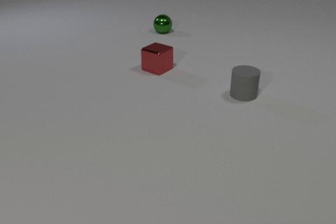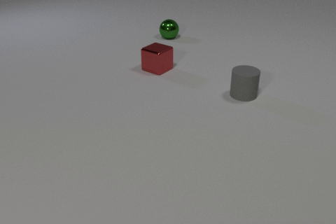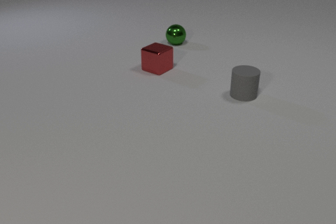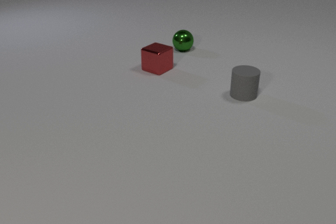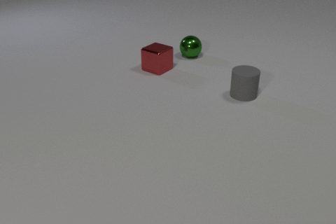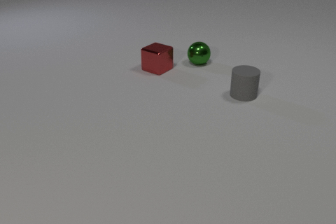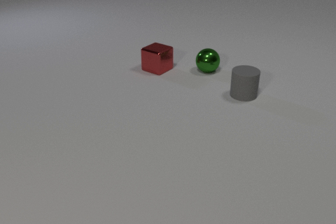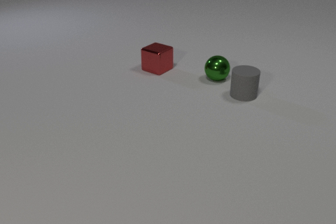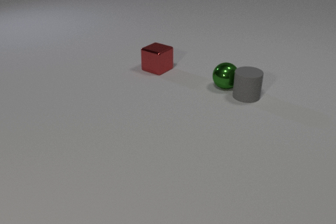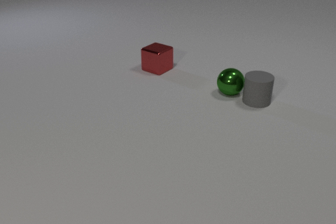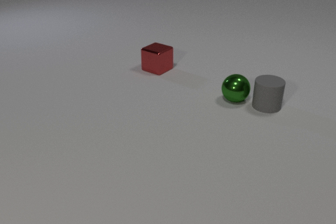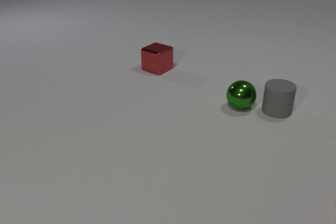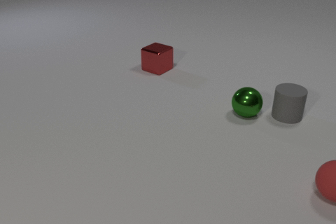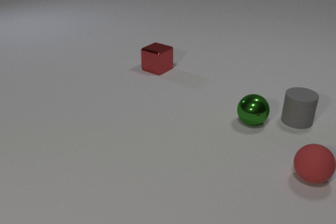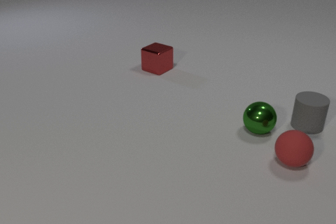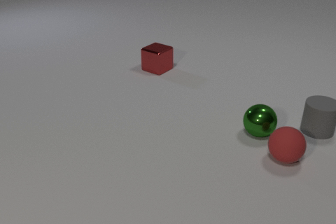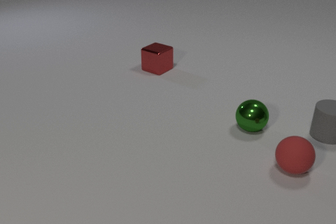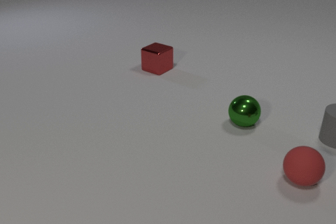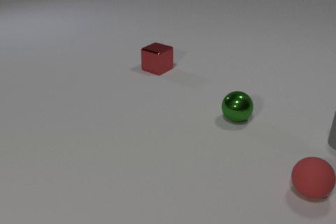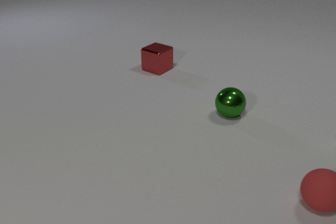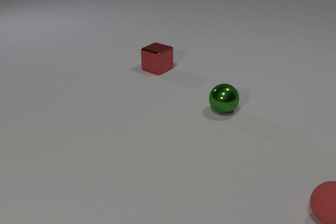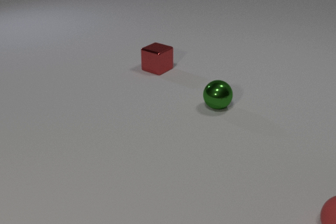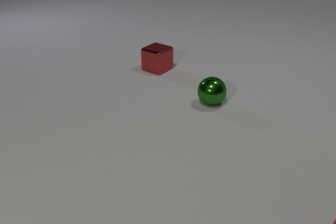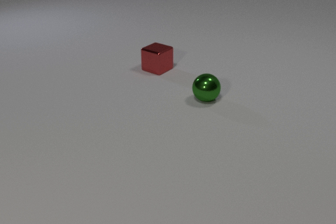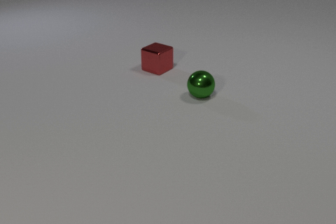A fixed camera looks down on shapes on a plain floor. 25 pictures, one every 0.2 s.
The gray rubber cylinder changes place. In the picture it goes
to the right.
0.0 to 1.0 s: The green metal sphere rolls toward the camera and to the right.
1.0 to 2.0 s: The green metal sphere rolls toward the camera and to the right. The gray rubber cylinder slides to the right and toward the camera. The green metal sphere and the gray rubber cylinder collide.
2.0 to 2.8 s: The green metal sphere rolls toward the camera and to the right. The gray rubber cylinder slides to the right and toward the camera. The red rubber sphere comes in at the right edge, rolls to the left and away from the camera.
2.8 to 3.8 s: The green metal sphere rolls to the left and away from the camera. The gray rubber cylinder slides to the right and toward the camera, leaves at the right edge. The red rubber sphere rolls toward the camera and to the right. The green metal sphere and the red rubber sphere collide.
3.8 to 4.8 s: The green metal sphere rolls away from the camera and to the left. The red rubber sphere rolls toward the camera and to the right, leaves at the right edge.
How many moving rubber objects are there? 2.
How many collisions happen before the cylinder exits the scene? 2.
What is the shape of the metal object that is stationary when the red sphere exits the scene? cube.
